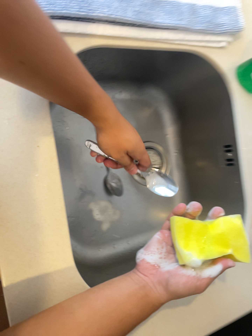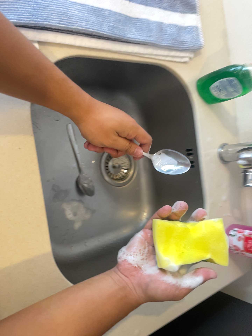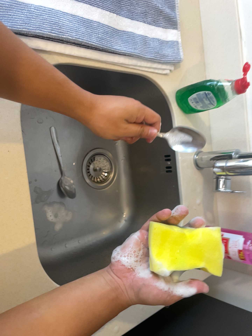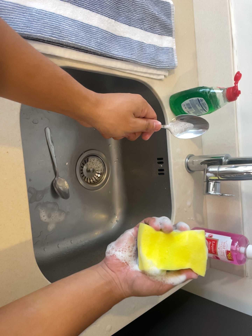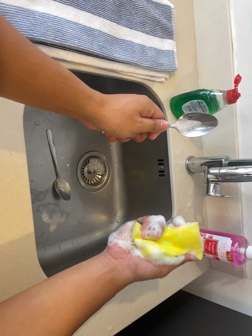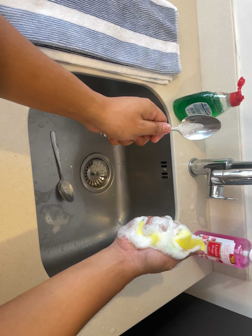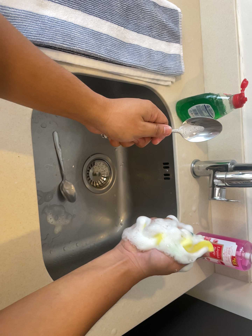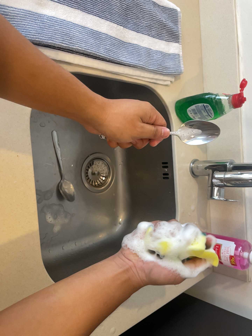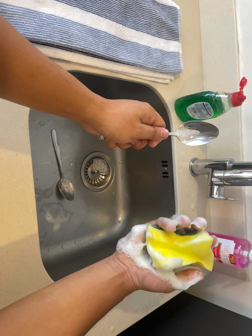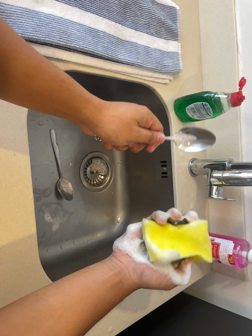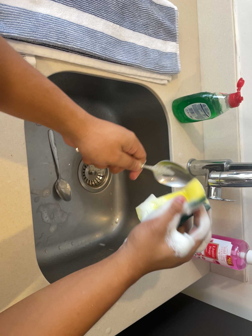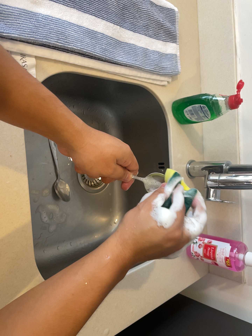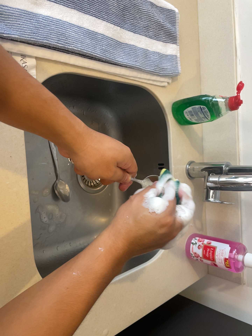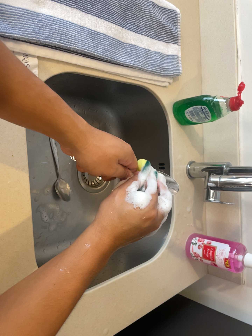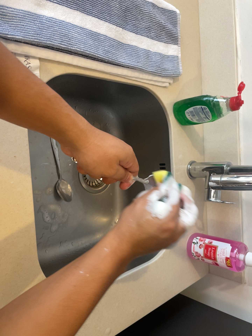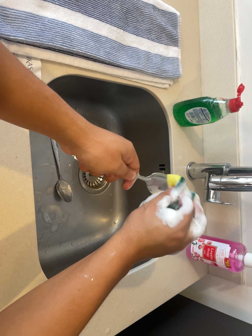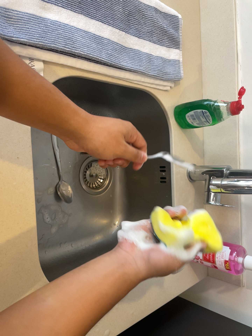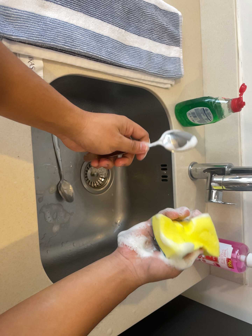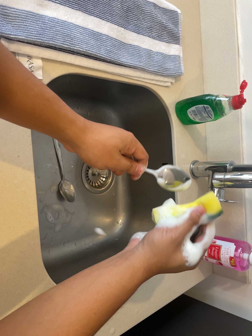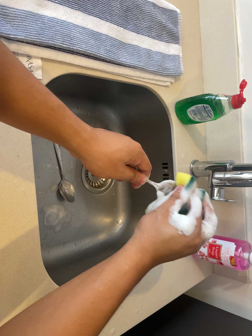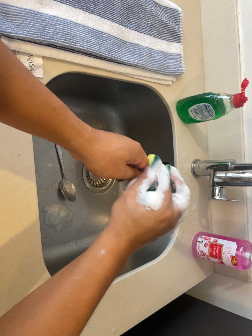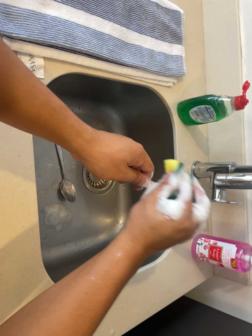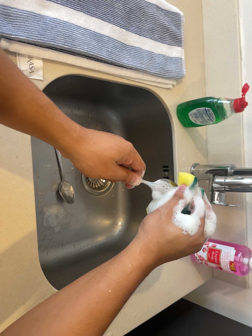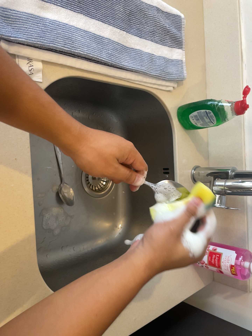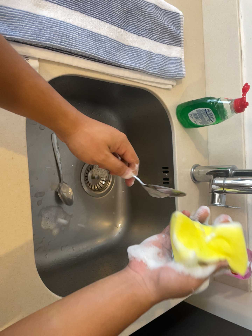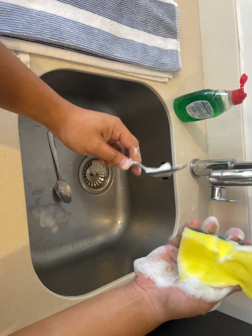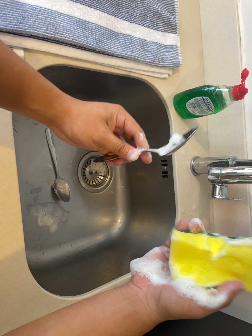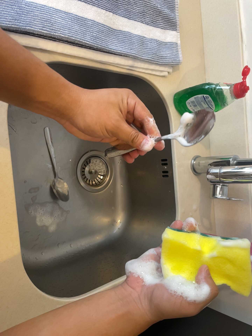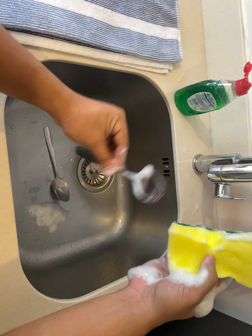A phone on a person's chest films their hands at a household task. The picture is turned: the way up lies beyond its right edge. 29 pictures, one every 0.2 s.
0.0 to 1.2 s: The scene slides to the left, as the camera pans about 15 degrees to its right. It travels backward and to its left, about 10 cm, so what stands in front gets smaller.
1.2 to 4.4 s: The camera keeps its place and its aim.
4.4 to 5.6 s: The camera shifts only a little, or ends up much as it began.
The film runs forward here.
